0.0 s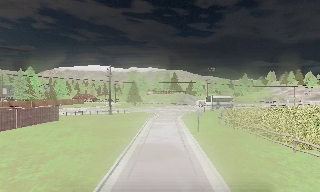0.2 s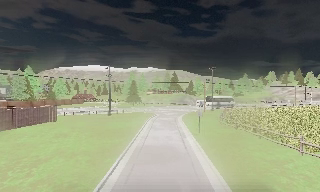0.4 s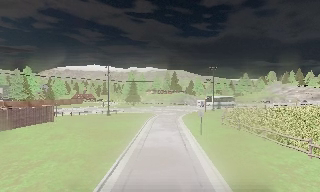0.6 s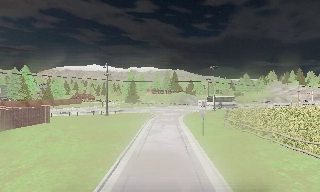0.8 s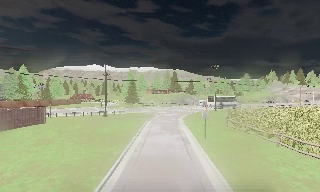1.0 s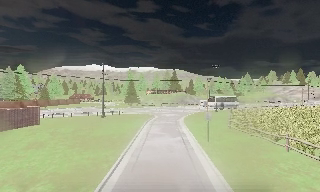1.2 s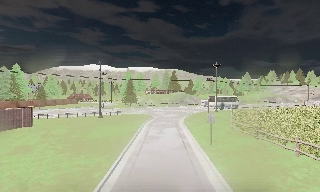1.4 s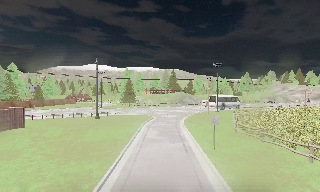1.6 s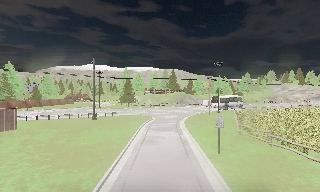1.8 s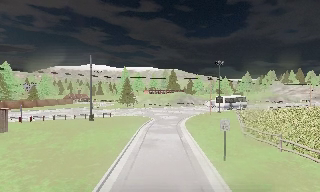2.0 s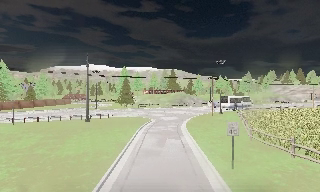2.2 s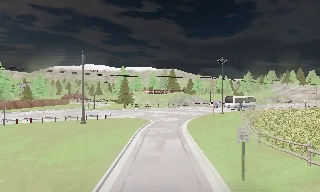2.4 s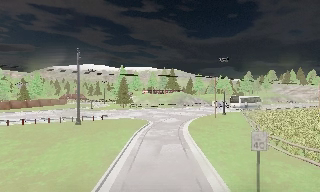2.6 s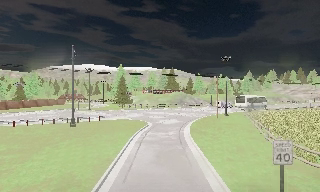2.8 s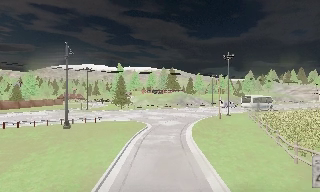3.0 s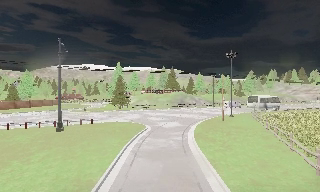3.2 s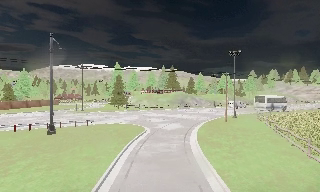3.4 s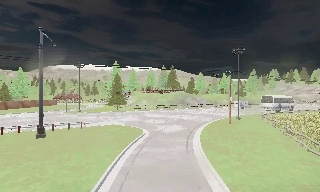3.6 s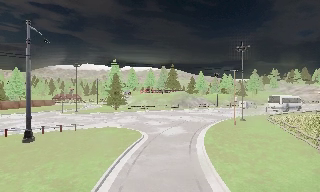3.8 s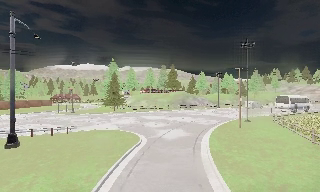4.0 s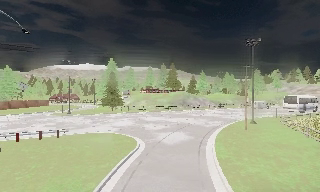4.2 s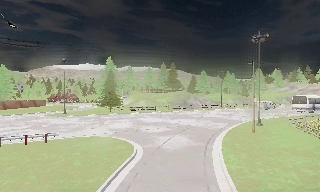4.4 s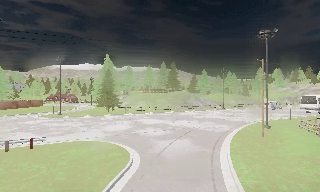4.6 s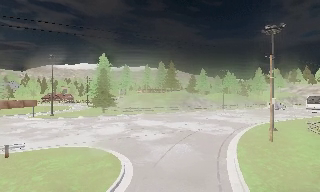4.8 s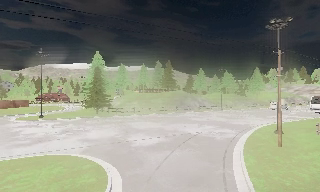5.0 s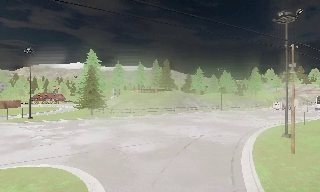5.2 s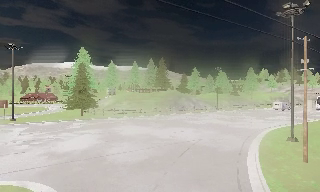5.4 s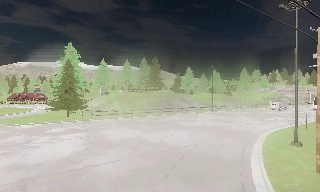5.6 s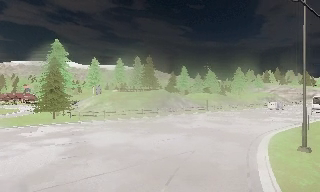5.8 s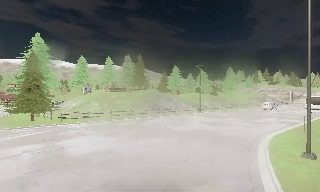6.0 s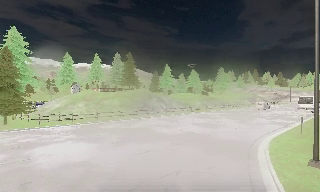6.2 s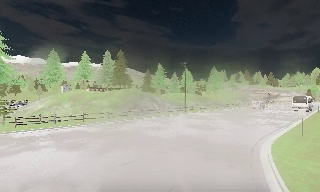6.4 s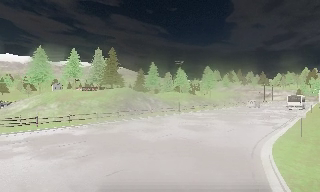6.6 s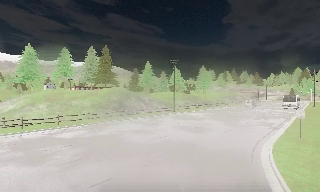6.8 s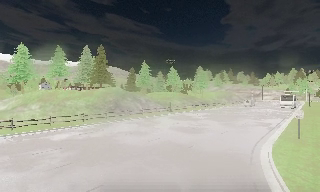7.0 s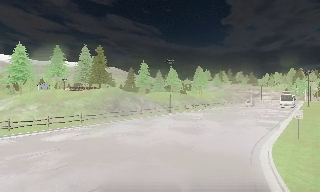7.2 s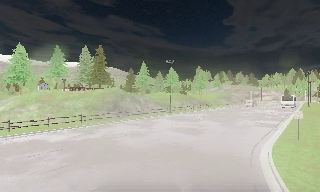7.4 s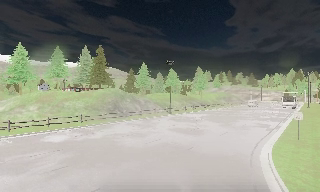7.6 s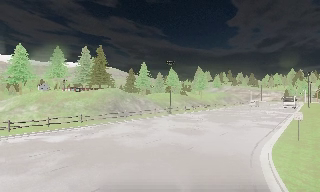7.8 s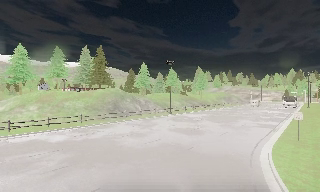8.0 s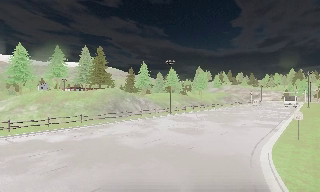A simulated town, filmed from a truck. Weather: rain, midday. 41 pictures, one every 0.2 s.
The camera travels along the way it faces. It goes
forward.
0.0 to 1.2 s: The camera travels forward, about 5 m, so what stands in front looms larger. It gains speed.
1.2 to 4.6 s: The camera travels forward, about 20 m, so what stands in front looms larger.
4.6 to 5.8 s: The camera pans to its right, which is clockwise from overhead, by about 10 degrees. It travels forward, about 10 m, so what stands in front looms larger.
5.8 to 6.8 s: The camera pans to its right, which is clockwise from overhead, by about 10 degrees. It travels forward, about 6 m, so what stands in front looms larger. It loses speed.
6.8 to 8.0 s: The camera shifts only a little, or ends up much as it began.
The film runs forward here.
